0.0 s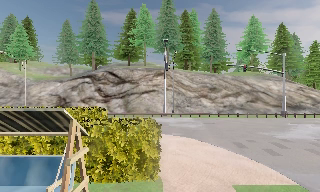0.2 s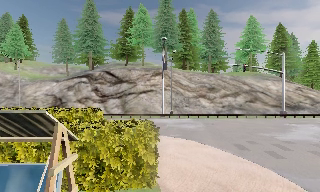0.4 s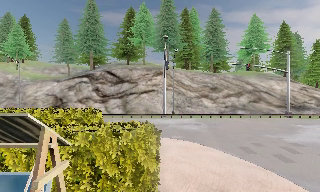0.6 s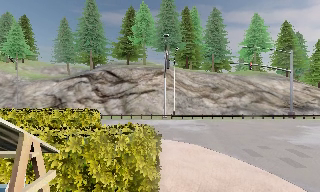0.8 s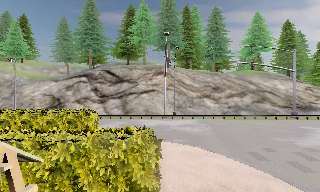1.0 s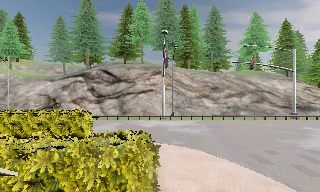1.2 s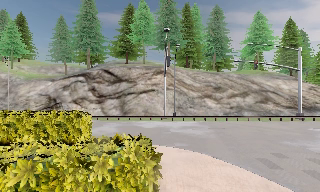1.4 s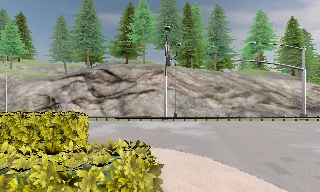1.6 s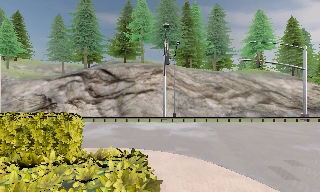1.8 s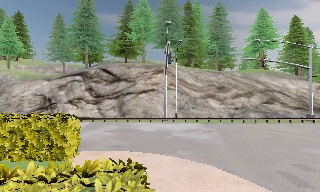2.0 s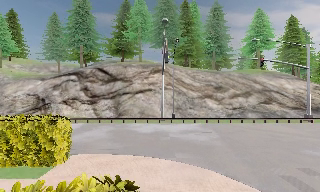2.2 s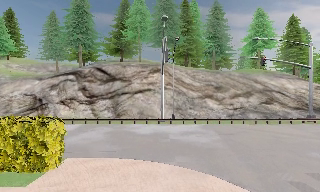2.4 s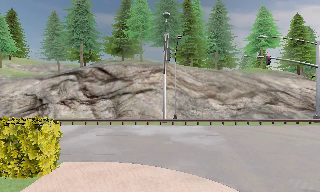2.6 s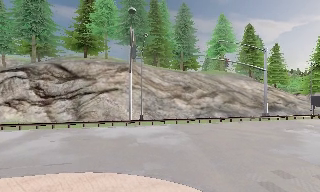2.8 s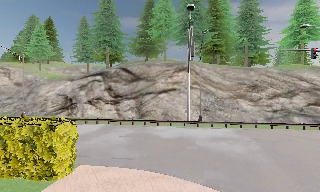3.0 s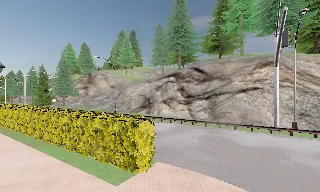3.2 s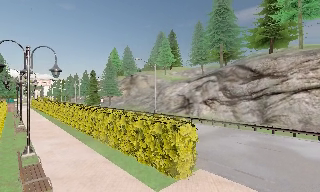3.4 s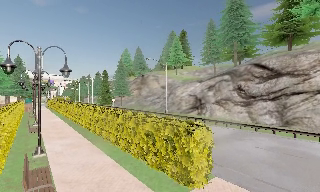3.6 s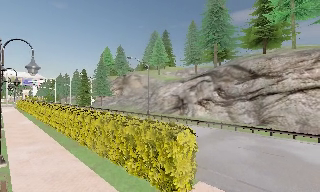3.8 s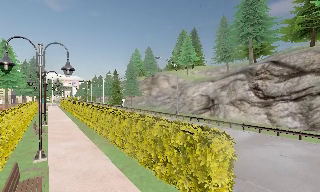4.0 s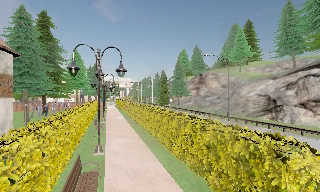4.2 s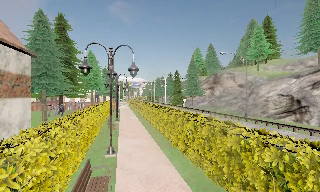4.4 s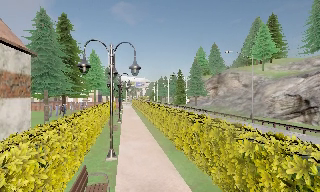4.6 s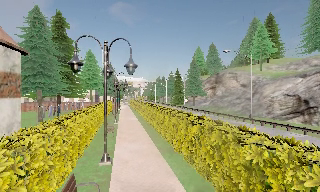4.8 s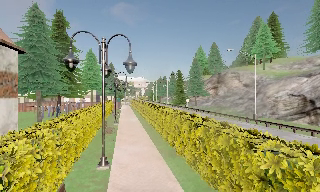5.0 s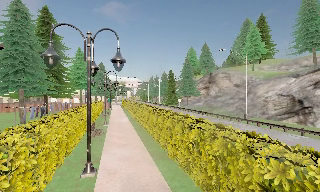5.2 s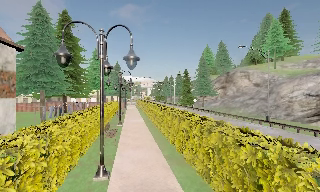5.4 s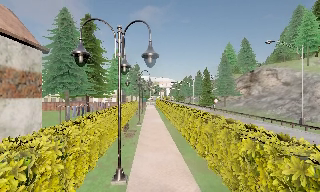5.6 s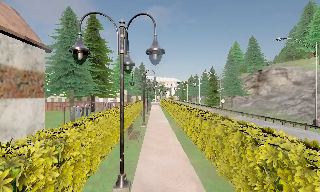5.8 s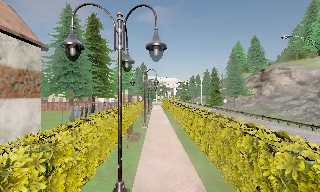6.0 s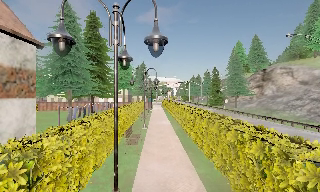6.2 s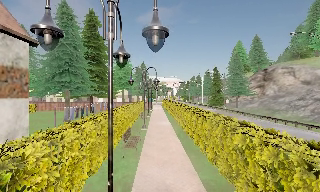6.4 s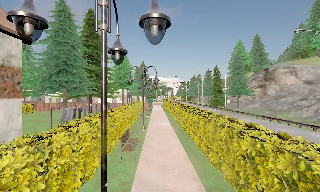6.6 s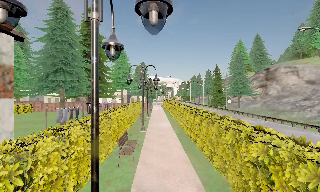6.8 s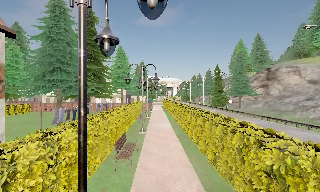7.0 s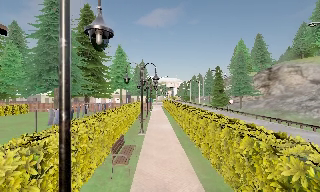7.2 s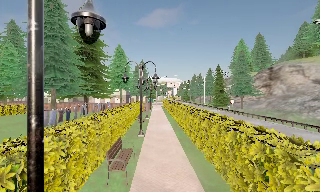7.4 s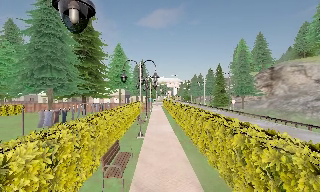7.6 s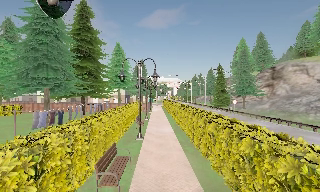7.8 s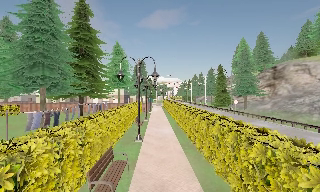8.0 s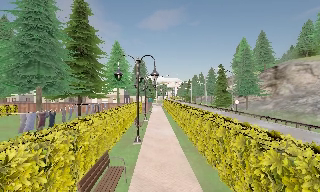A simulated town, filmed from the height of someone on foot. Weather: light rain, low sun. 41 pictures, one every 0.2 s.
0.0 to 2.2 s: The camera travels forward, about 4.5 m, so what stands in front looms larger.
2.2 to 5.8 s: The scene slides to the right, as the camera pans about 90 degrees to its left. It travels forward, about 7 m.
5.8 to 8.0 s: The camera travels forward, about 4.5 m, so what stands in front looms larger.
The film runs forward here.
